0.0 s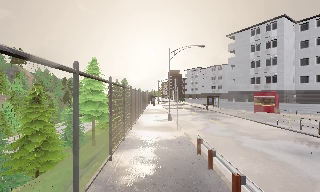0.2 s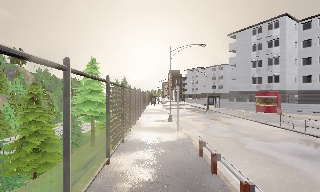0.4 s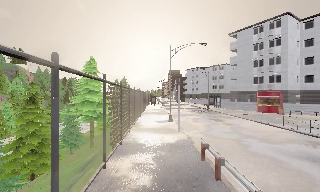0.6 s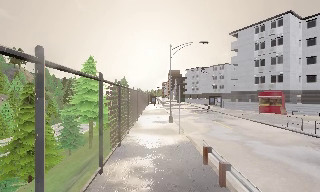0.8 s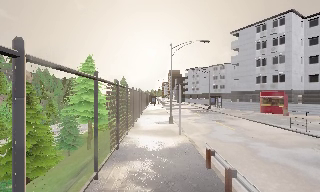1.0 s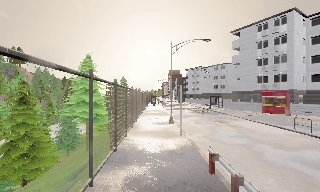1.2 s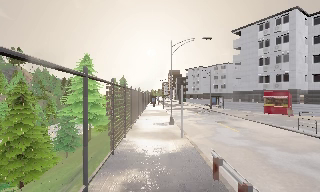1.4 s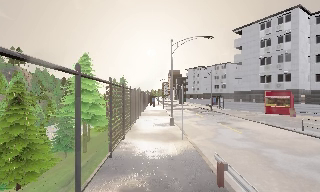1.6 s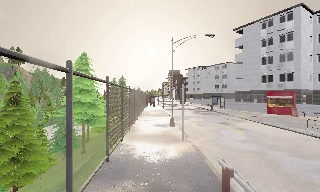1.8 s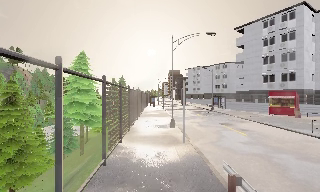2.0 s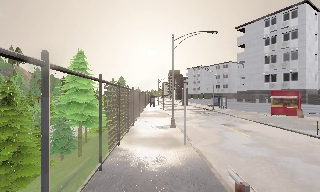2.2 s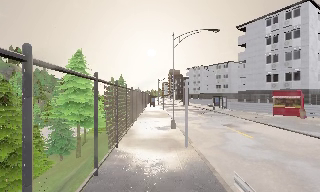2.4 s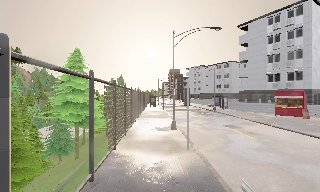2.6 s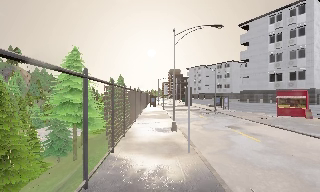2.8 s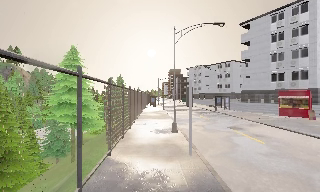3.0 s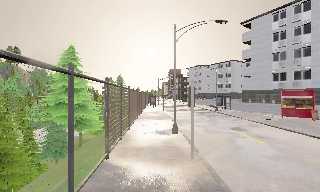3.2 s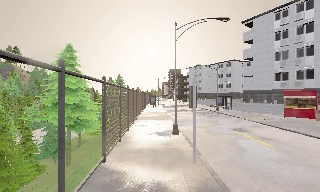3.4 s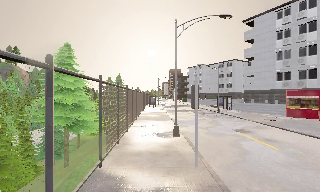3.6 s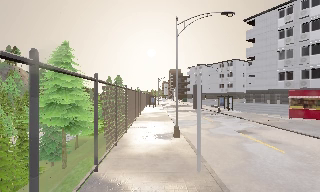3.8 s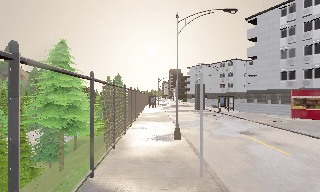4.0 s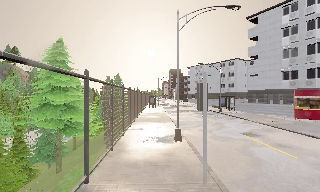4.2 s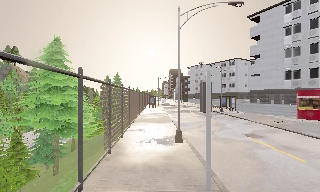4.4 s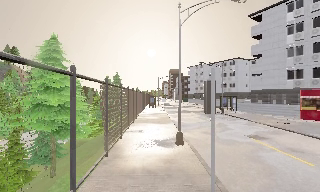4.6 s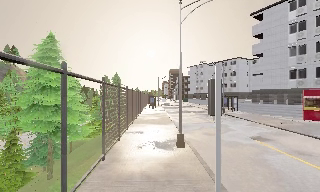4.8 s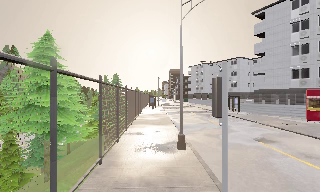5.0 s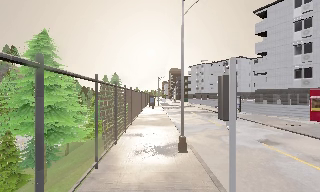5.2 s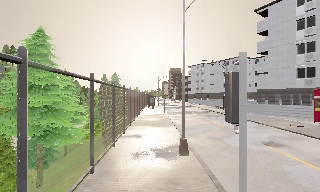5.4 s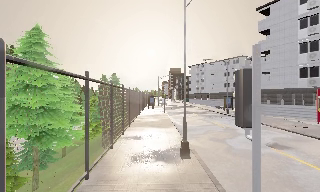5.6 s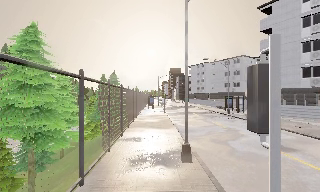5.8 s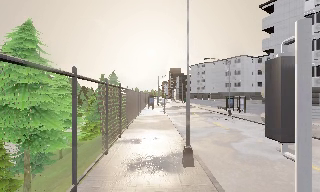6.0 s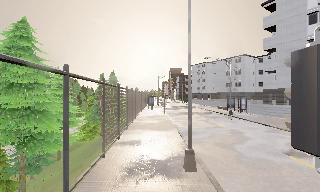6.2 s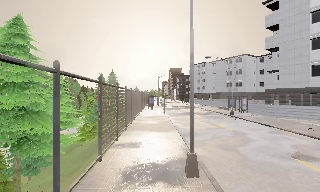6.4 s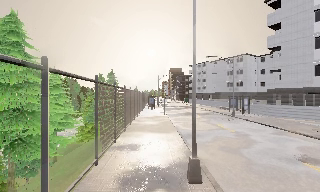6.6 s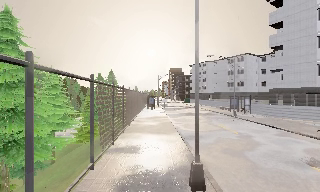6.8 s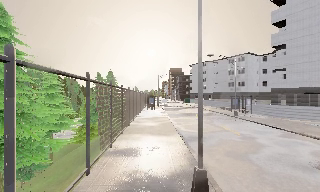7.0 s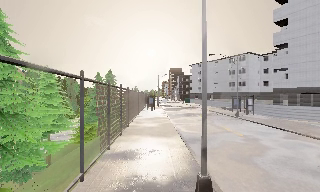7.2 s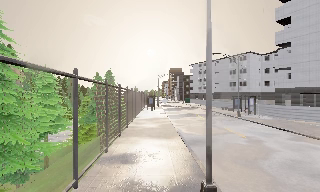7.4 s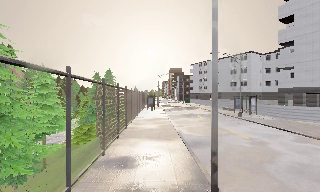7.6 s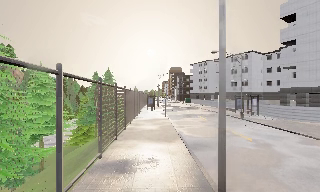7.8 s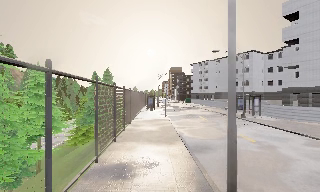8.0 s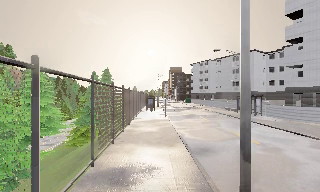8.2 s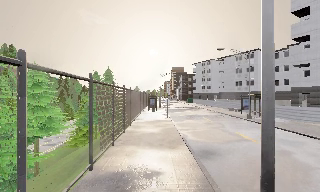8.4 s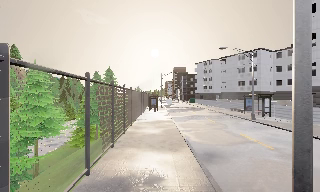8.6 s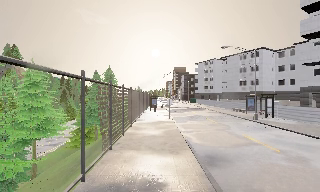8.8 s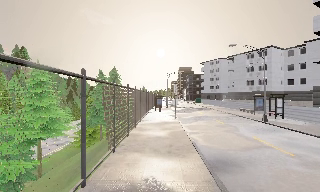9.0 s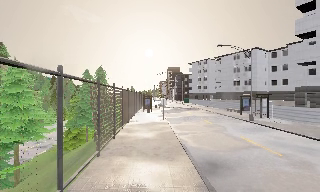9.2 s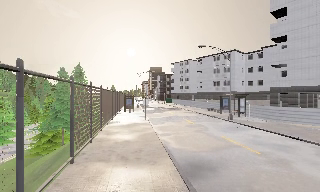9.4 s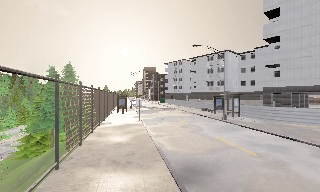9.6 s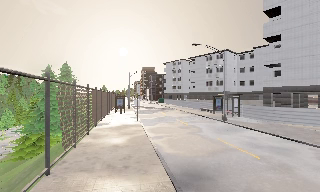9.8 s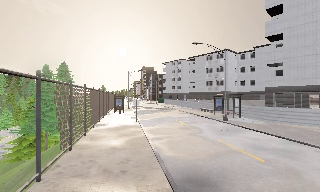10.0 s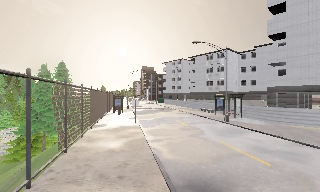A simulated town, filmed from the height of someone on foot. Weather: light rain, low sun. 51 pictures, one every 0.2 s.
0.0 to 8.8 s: The camera travels forward, about 16 m, so what stands in front looms larger.
8.8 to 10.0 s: The camera pans to its right, which is clockwise from overhead, by about 15 degrees. It travels forward, about 2 m, so what stands in front looms larger.
The film runs forward here.
